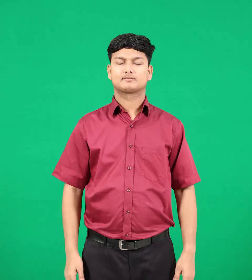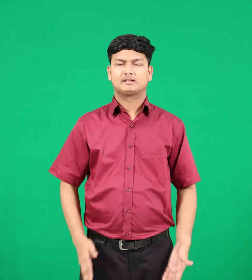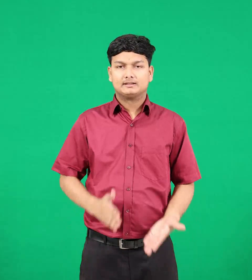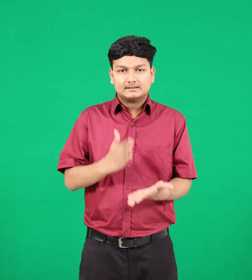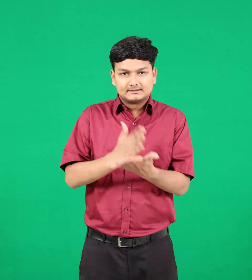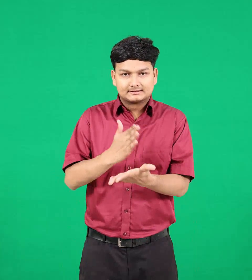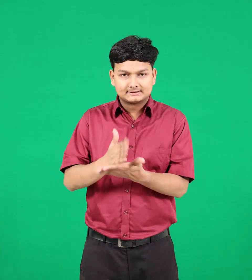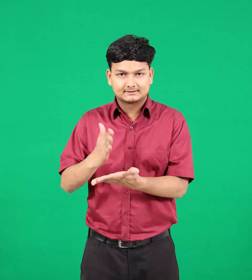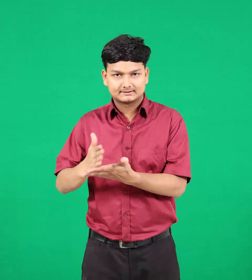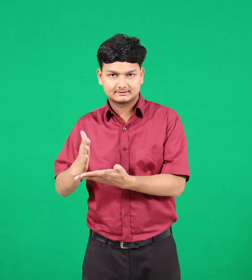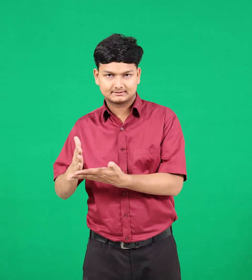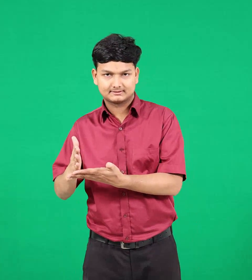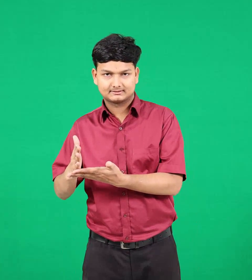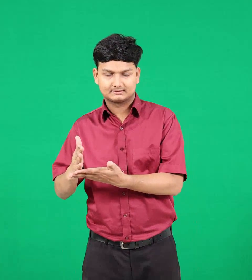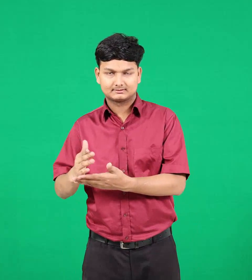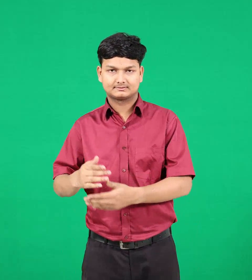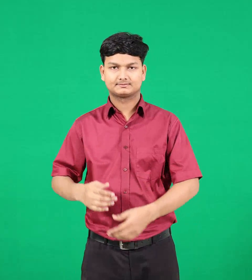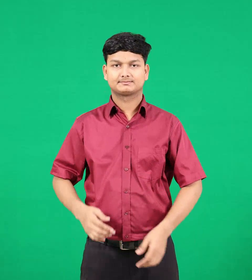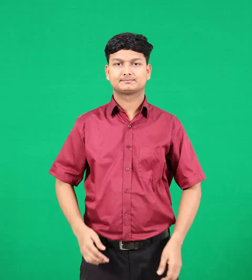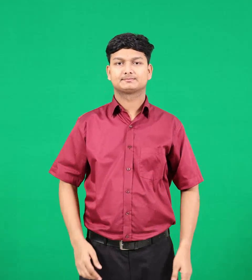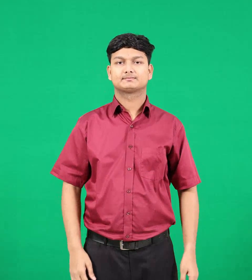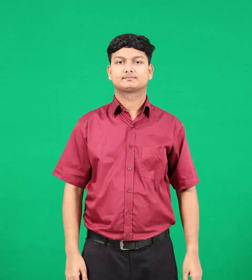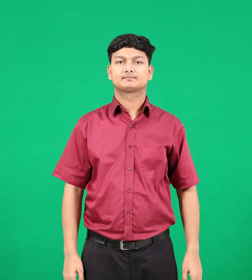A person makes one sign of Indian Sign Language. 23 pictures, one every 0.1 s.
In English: cut
